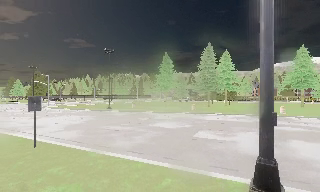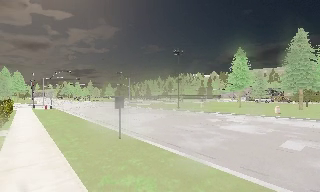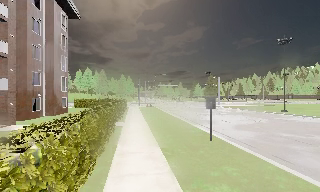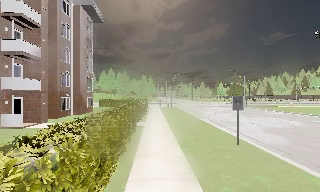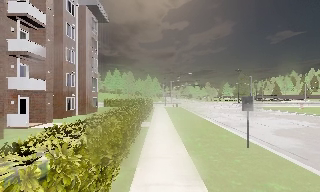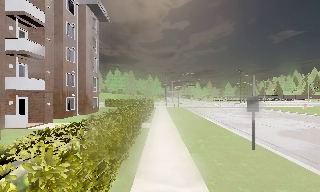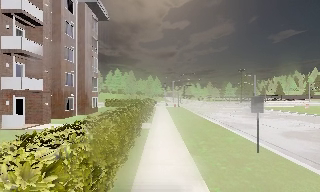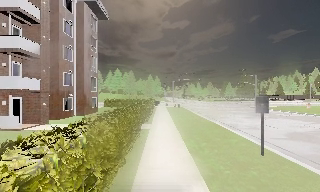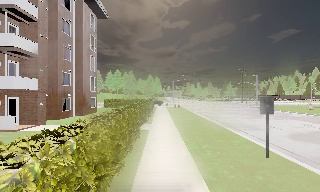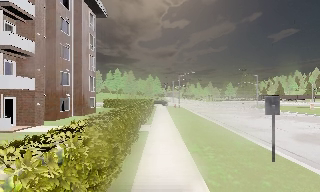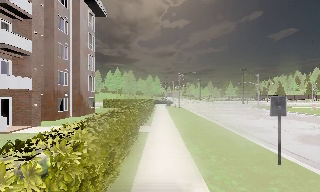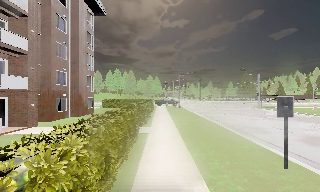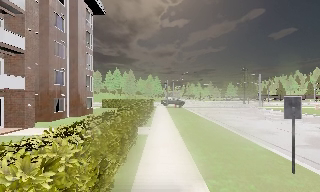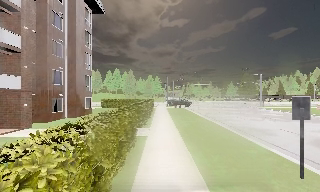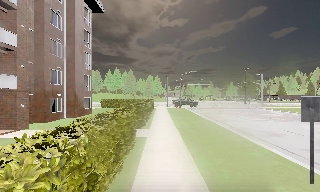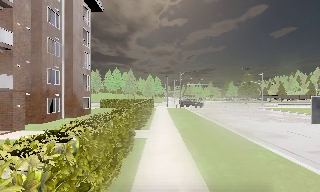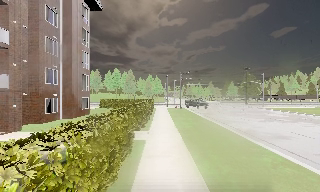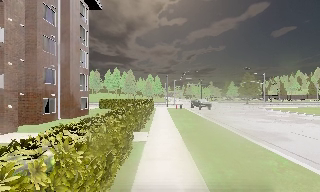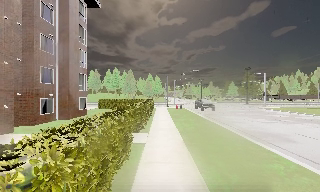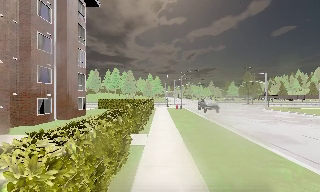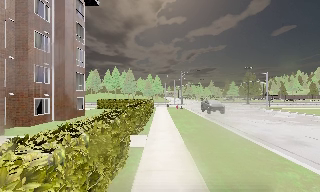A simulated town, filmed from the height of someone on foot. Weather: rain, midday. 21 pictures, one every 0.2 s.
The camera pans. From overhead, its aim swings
counterclockwise.
The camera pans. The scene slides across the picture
to the right.
0.0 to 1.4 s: The camera swings to its left by about 65 degrees, and the scene slides to the right. It travels forward, about 2 m.
1.4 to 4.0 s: The camera travels forward, about 4 m, so what stands in front looms larger.
The film runs forward here.
